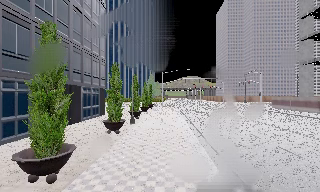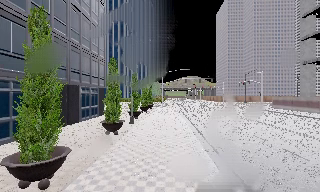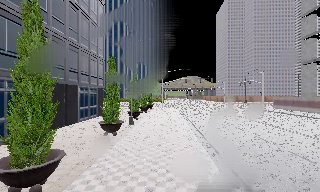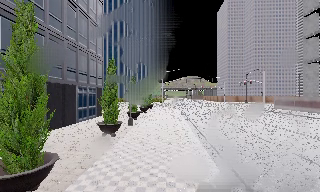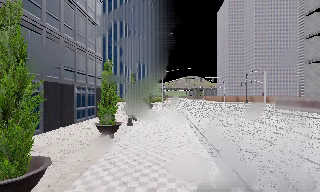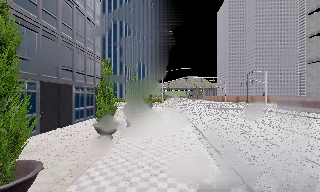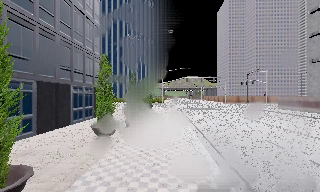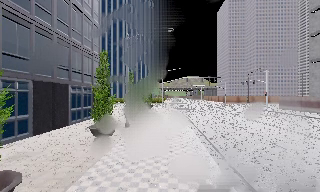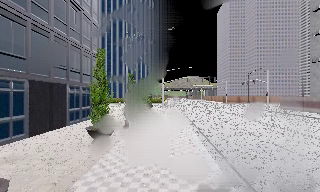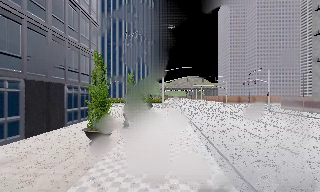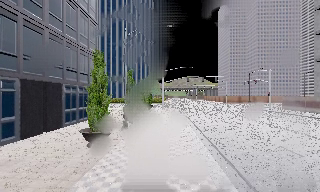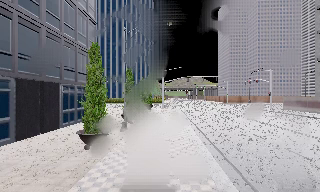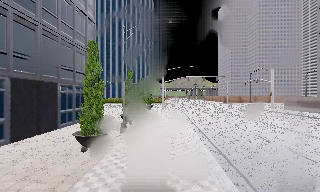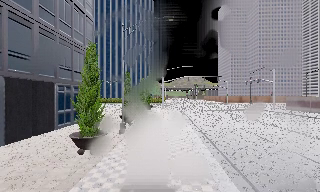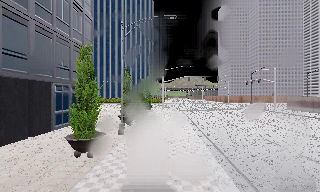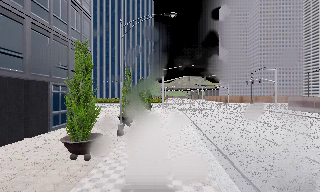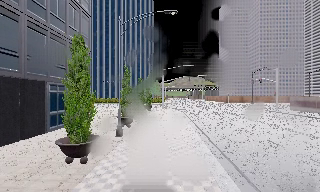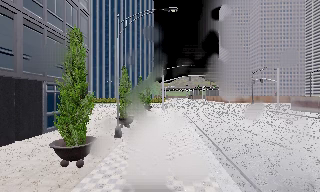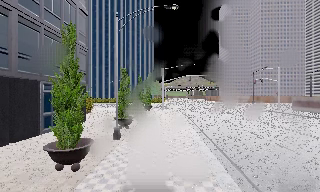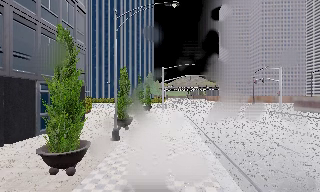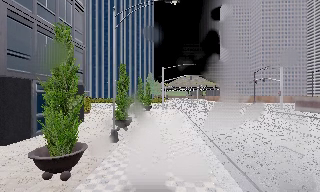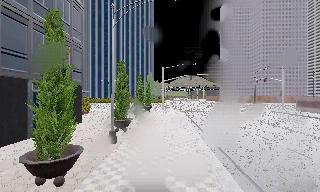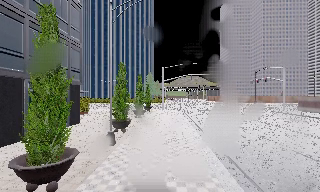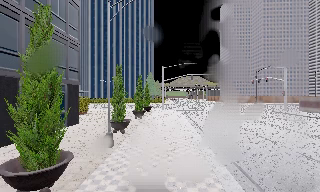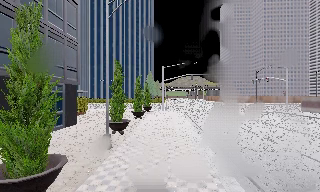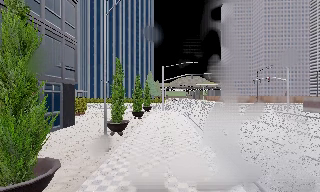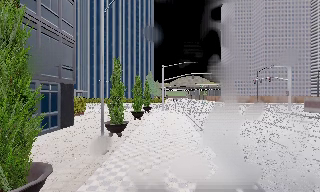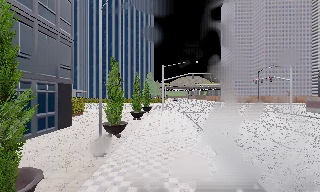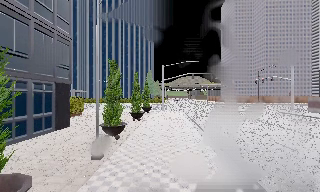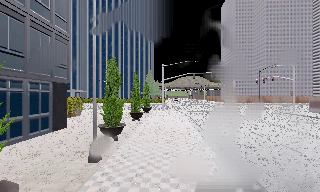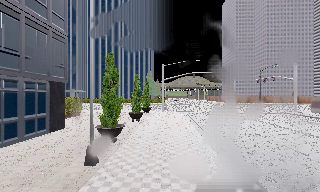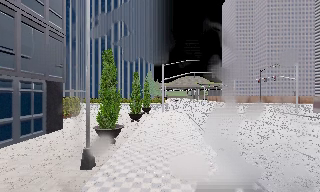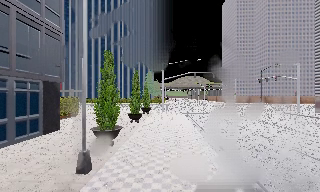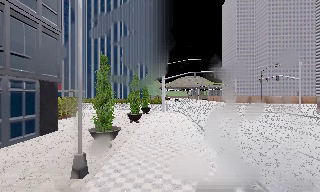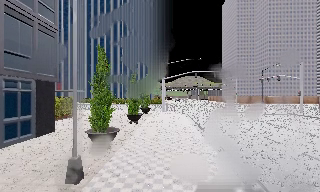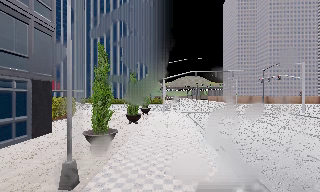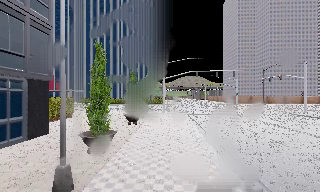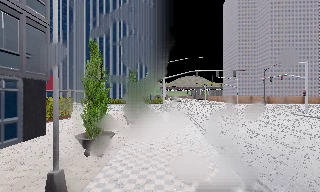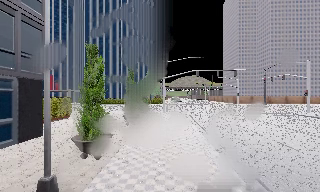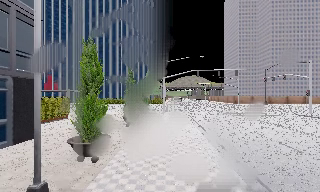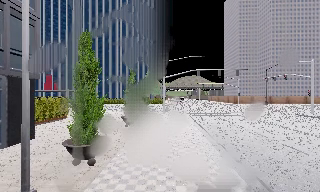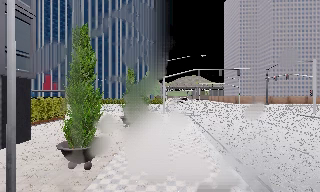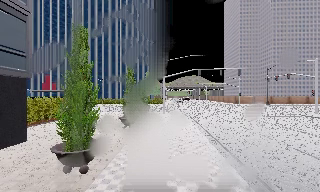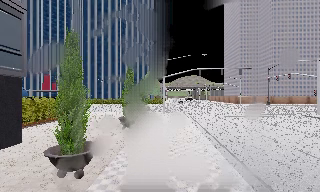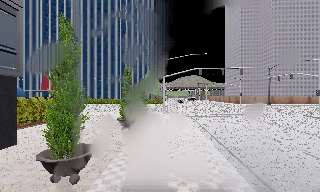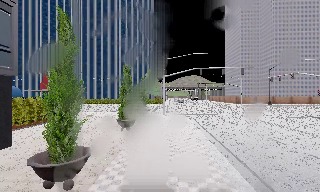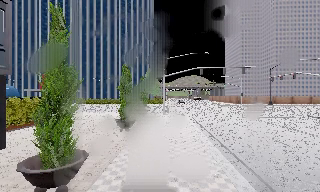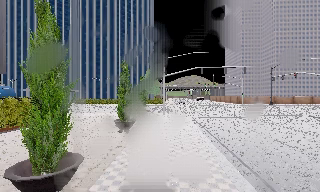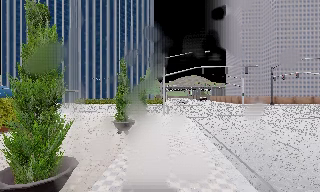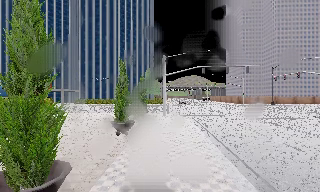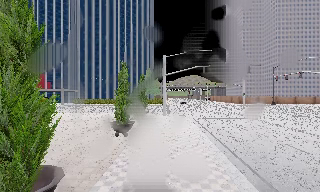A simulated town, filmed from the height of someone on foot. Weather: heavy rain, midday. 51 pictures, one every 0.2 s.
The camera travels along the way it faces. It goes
forward.
0.0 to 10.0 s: The camera travels forward, about 15 m, so what stands in front looms larger.
The film runs forward here.
